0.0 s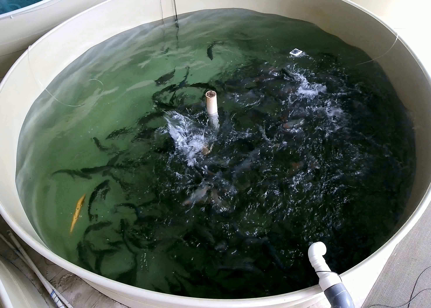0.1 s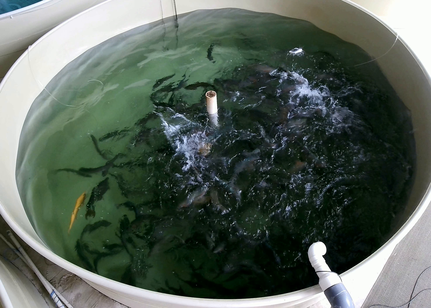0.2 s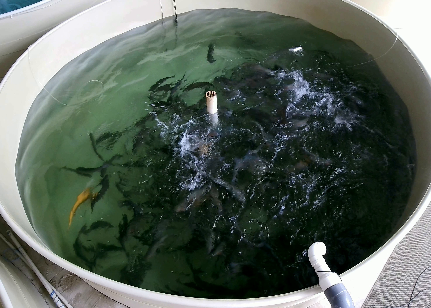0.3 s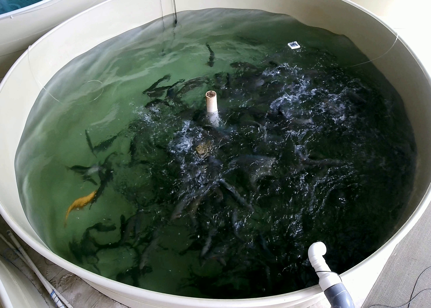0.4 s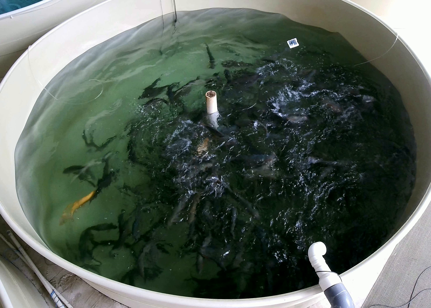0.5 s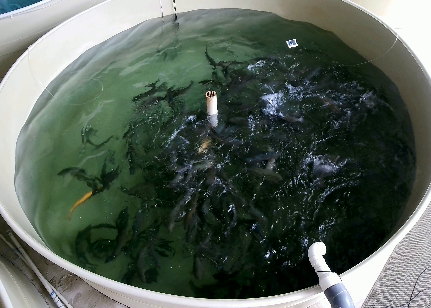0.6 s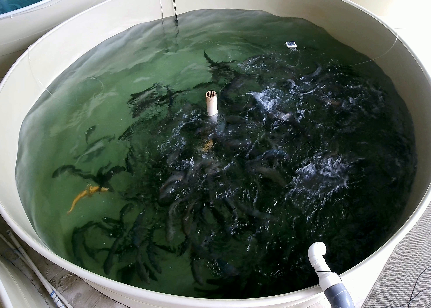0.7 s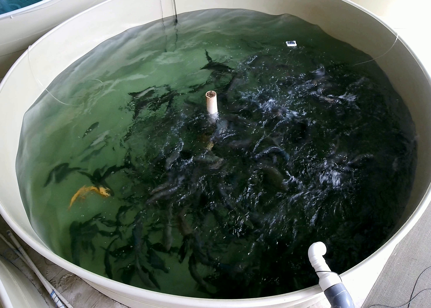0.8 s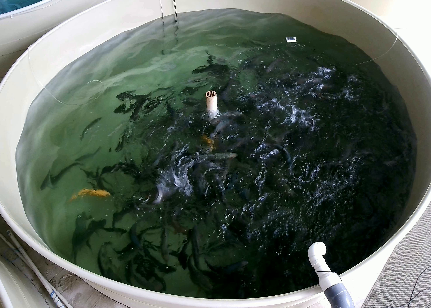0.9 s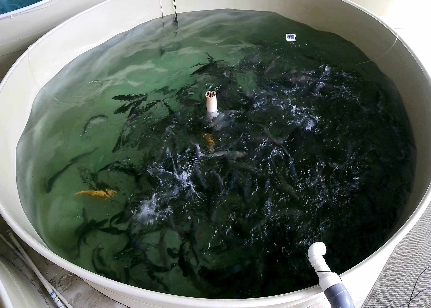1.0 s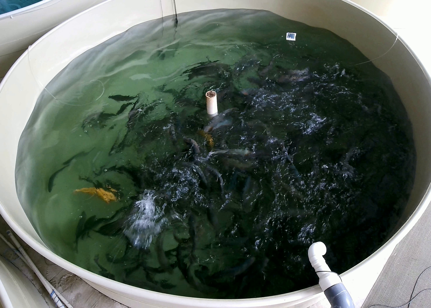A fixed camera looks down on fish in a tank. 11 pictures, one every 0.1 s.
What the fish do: Strong feeding.
